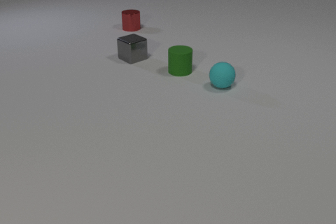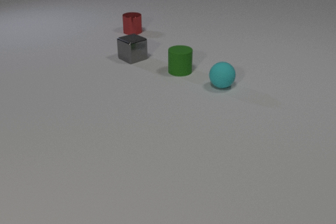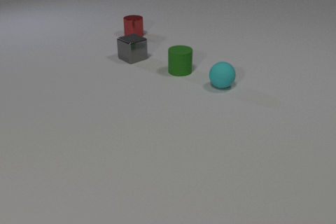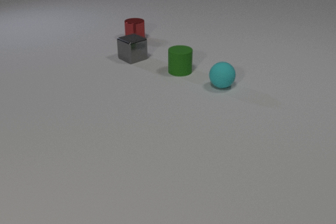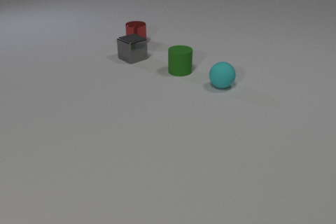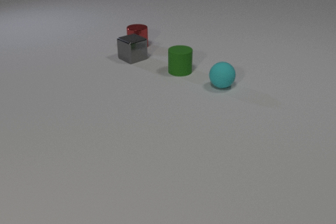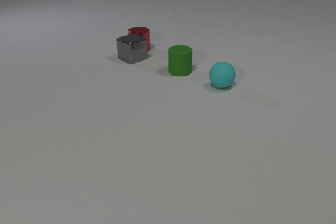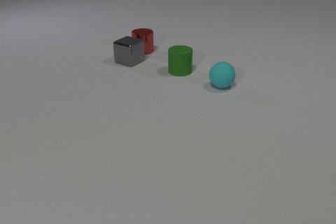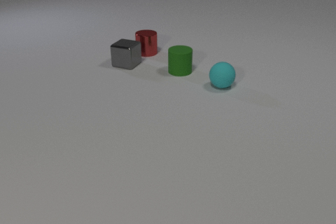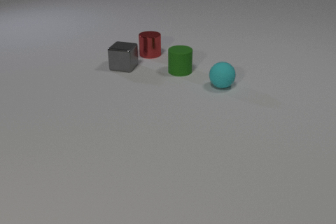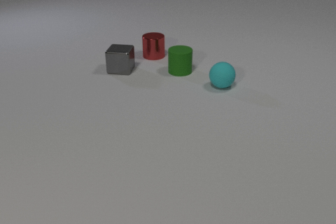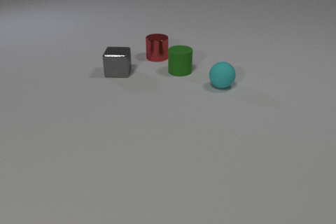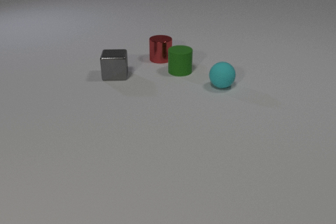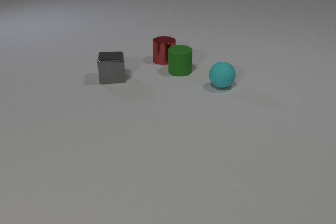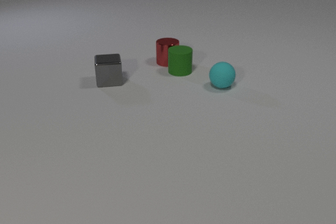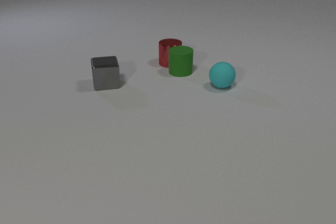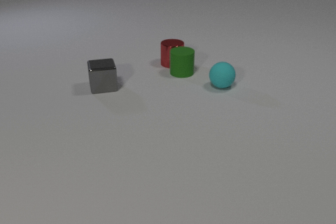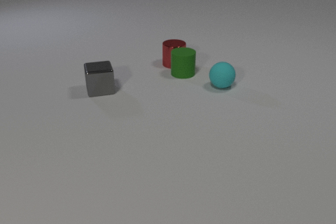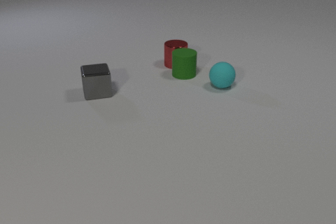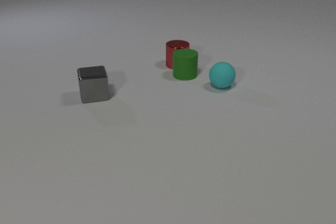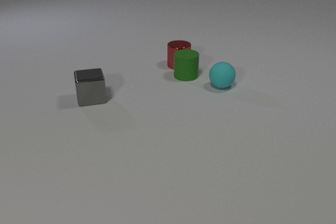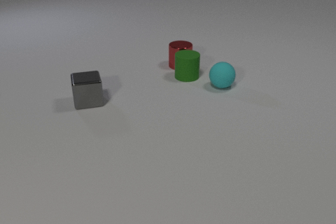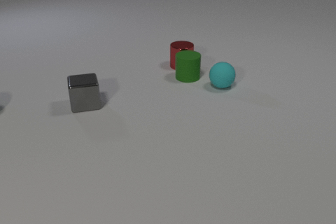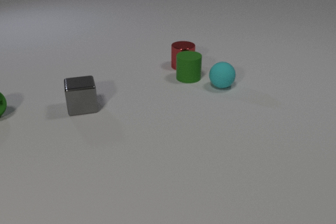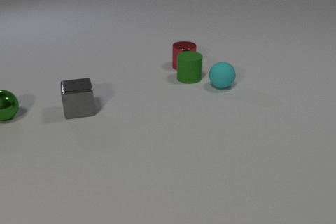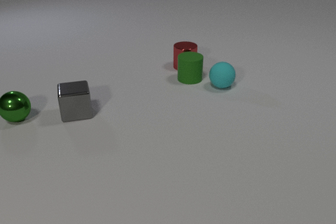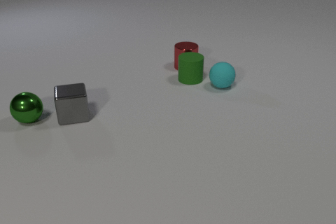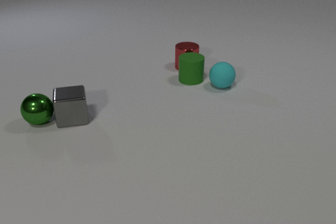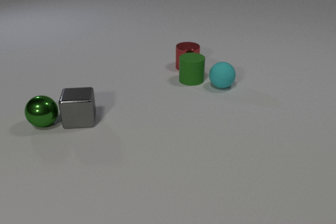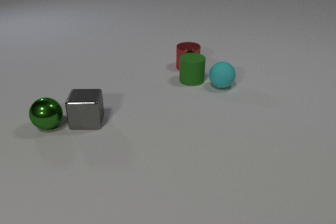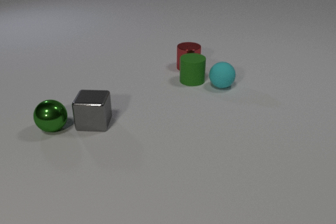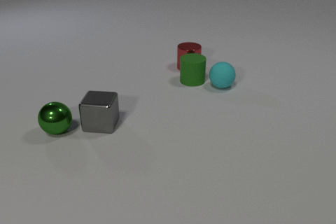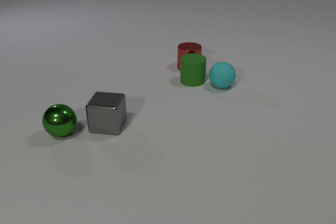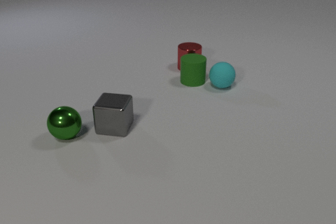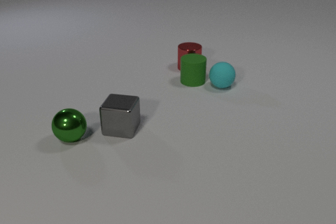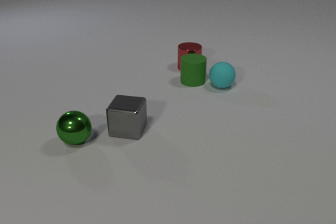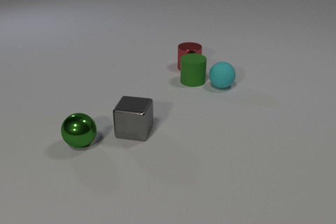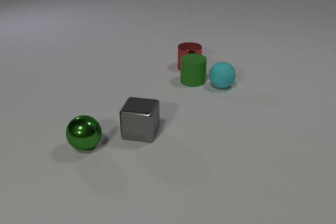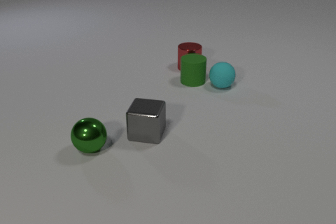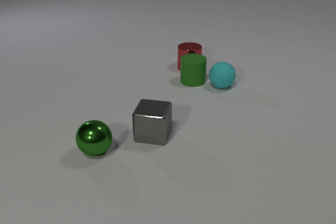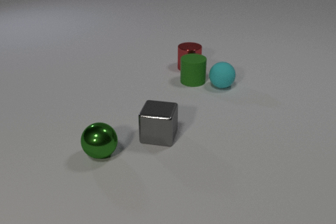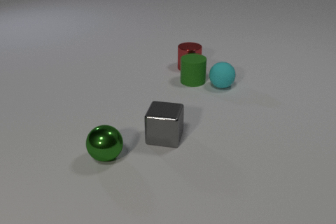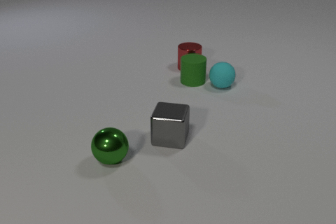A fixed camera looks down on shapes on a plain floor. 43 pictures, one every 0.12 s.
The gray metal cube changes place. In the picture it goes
toward the camera.
The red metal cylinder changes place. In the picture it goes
toward the camera.
0.00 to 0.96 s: The red metal cylinder slides toward the camera. The gray metal cube slides toward the camera and to the left, spins counterclockwise seen from above by about 30 degrees, its near face sliding to the right. The red metal cylinder and the gray metal cube collide.
0.96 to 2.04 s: The red metal cylinder slides toward the camera and to the right. The gray metal cube slides toward the camera and to the left, spins counterclockwise seen from above by about 45 degrees, its near face sliding to the right. The green rubber cylinder slides toward the camera. The red metal cylinder and the green rubber cylinder collide.
2.04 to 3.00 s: The red metal cylinder slides to the right and toward the camera. The gray metal cube slides toward the camera and to the left. The green metal sphere comes in at the left edge, rolls to the right and toward the camera. The green rubber cylinder slides toward the camera and to the right.
3.00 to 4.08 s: The gray metal cube slides to the right and toward the camera, spins clockwise seen from above by about 30 degrees, its near face sliding to the left. The green metal sphere rolls toward the camera and to the right. The green rubber cylinder slides toward the camera. The gray metal cube and the green metal sphere collide.
4.08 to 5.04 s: The gray metal cube slides to the right and toward the camera. The green metal sphere rolls toward the camera and to the right.
What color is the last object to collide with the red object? green.
What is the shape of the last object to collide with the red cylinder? cylinder.
How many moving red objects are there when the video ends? 0.
